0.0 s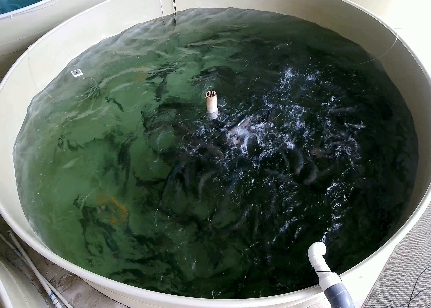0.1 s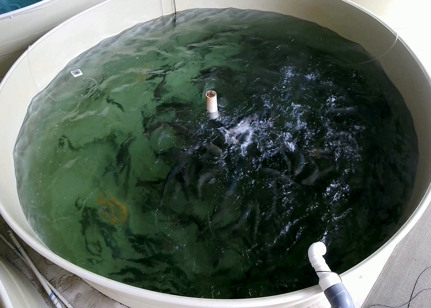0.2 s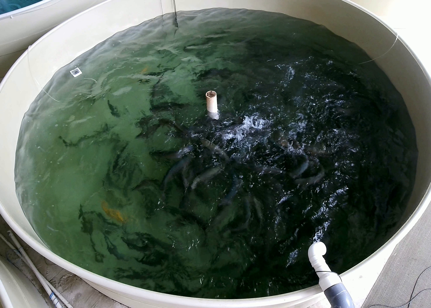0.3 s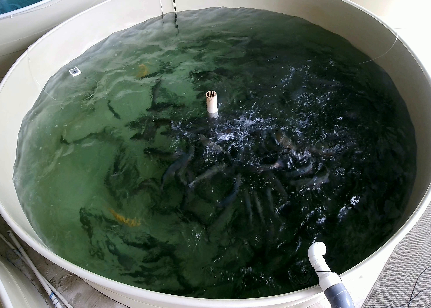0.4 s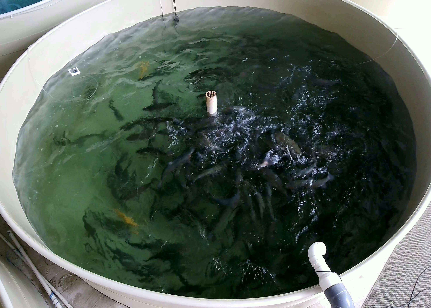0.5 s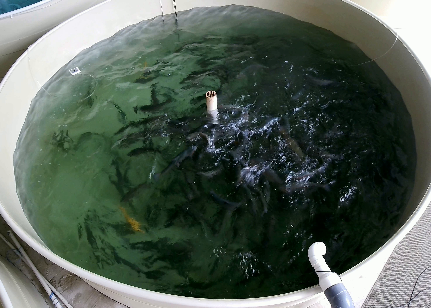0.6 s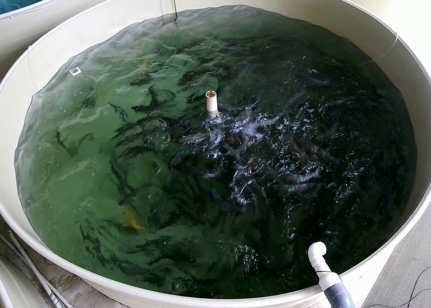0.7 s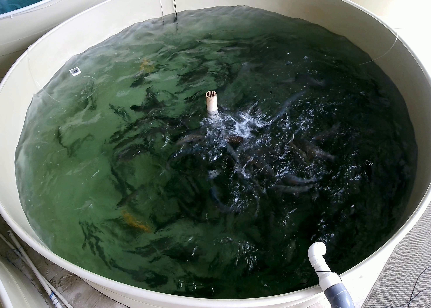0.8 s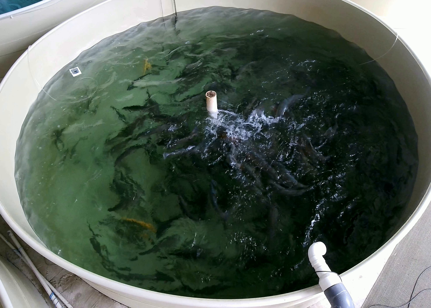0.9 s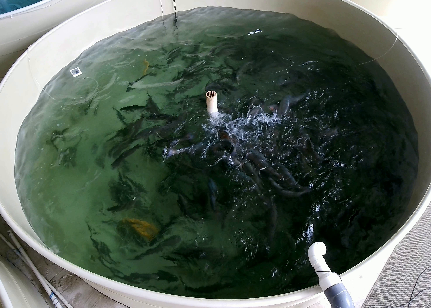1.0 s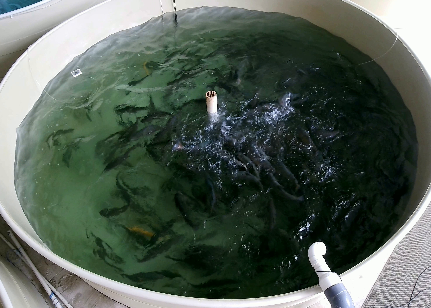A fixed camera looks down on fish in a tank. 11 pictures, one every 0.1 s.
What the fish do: Strong feeding.
